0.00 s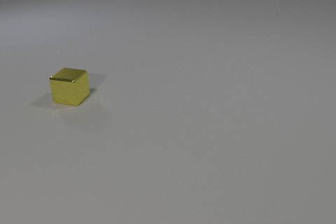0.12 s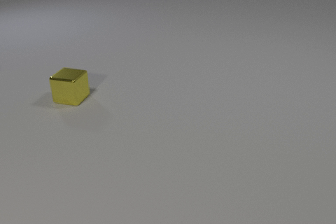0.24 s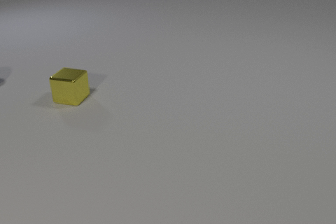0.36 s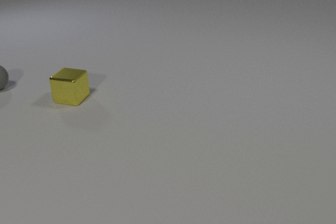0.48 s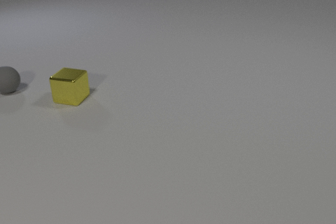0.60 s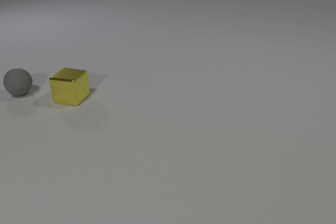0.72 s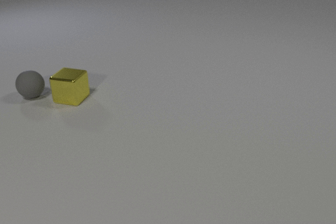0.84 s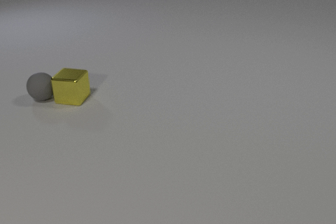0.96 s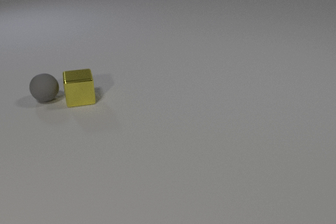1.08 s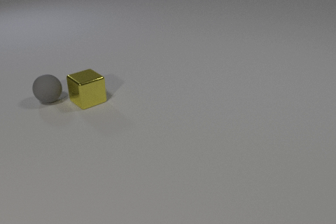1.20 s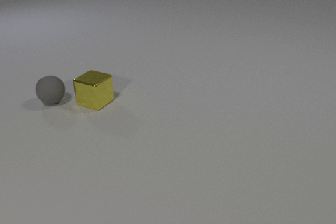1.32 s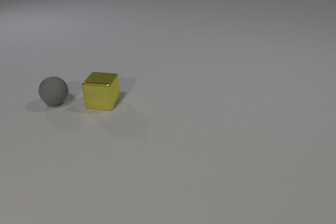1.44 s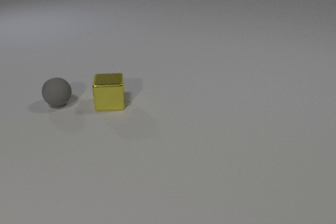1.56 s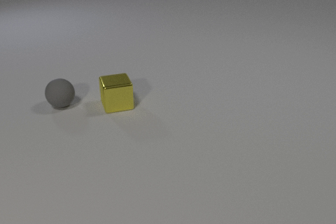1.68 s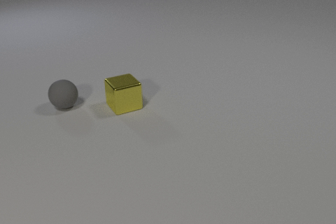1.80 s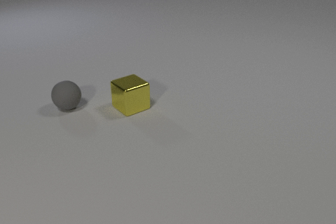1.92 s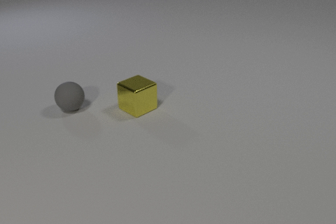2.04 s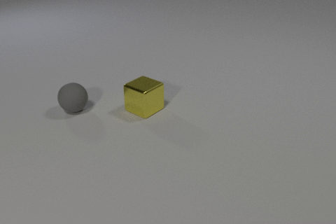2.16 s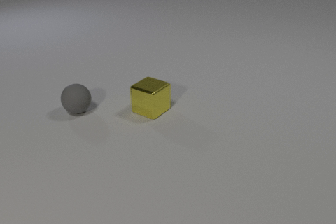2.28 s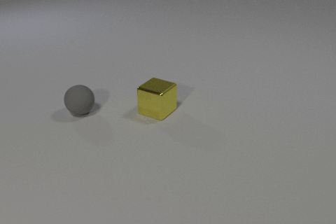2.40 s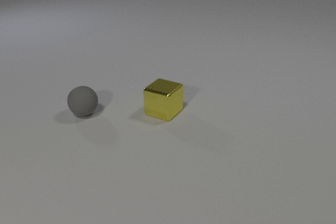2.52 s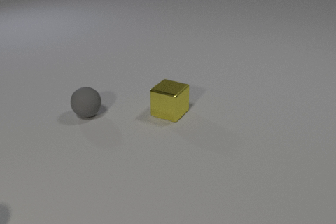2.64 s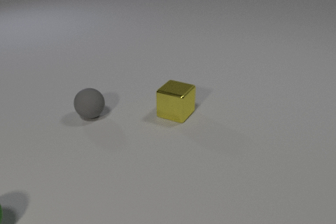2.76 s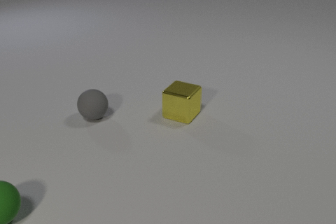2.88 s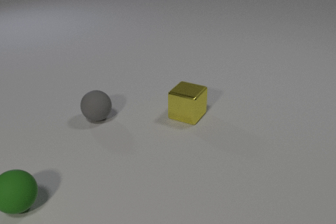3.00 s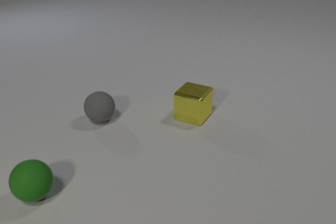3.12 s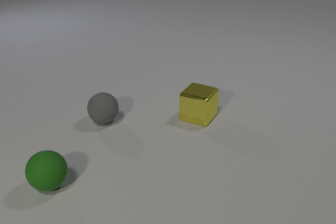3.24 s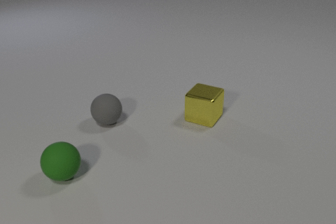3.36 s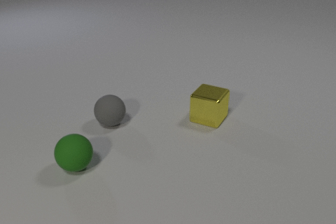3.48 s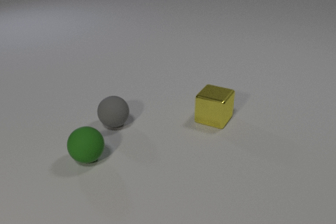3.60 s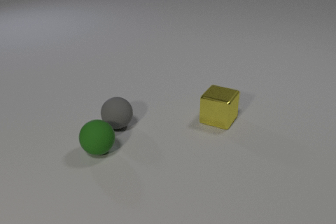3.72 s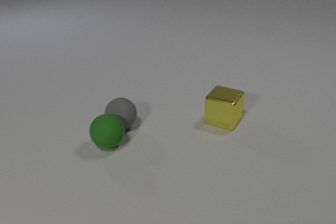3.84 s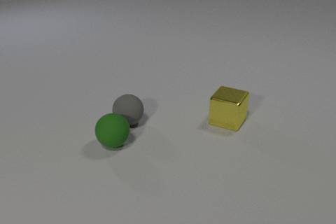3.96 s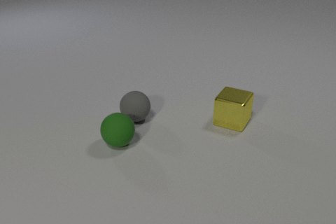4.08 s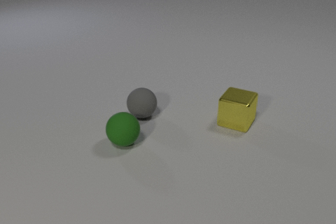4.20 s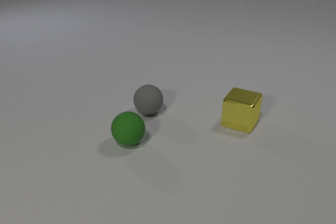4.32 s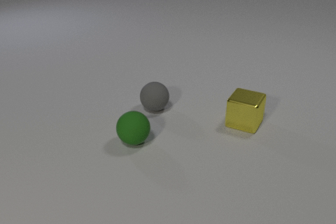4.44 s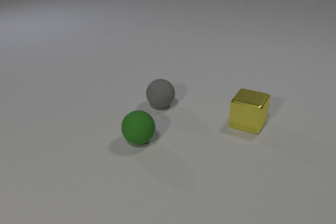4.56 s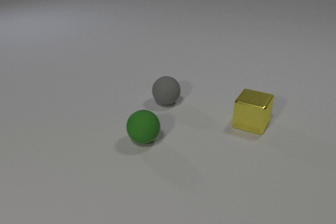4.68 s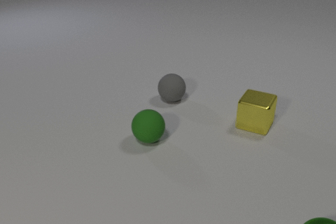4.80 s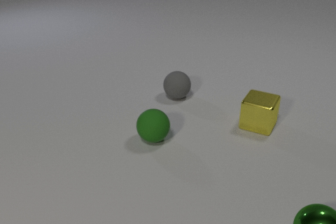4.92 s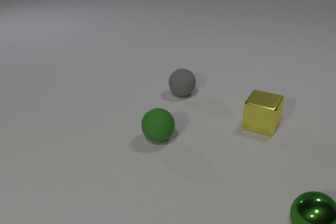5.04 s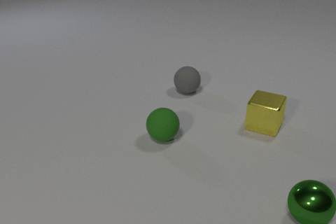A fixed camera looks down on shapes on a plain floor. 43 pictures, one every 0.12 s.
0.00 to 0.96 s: The gray rubber sphere comes in at the left edge, rolls to the right and toward the camera. The yellow metal cube slides to the right, spins counterclockwise seen from above by about 30 degrees, its near face sliding to the right. The gray rubber sphere and the yellow metal cube collide.
0.96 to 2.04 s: The gray rubber sphere rolls toward the camera and to the right. The yellow metal cube slides to the right and toward the camera, spins so that its near face slides to the right, counterclockwise seen from above.
2.04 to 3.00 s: The gray rubber sphere rolls to the right and toward the camera. The yellow metal cube slides to the right. The green rubber sphere comes in at the left edge, rolls to the right and away from the camera.
3.00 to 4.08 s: The gray rubber sphere rolls to the right. The yellow metal cube slides to the right. The green rubber sphere rolls to the right and away from the camera. The gray rubber sphere and the green rubber sphere collide.
4.08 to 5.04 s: The gray rubber sphere rolls away from the camera and to the right. The yellow metal cube slides to the right. The green rubber sphere rolls to the right. The green metal sphere comes in at the bottom edge, rolls away from the camera.
How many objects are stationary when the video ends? 0.
Are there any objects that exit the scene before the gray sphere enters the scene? no.
What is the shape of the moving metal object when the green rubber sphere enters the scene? cube.
